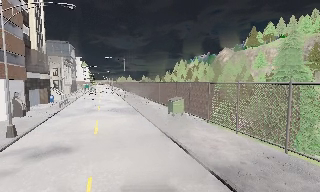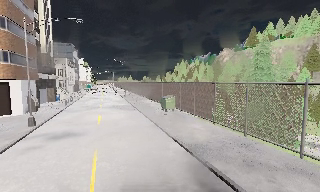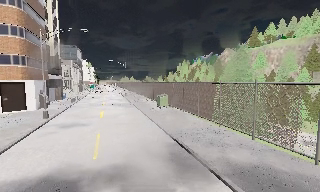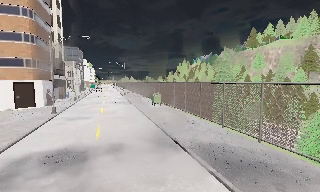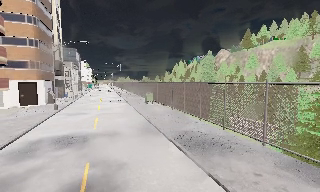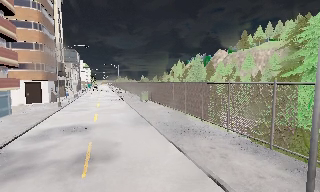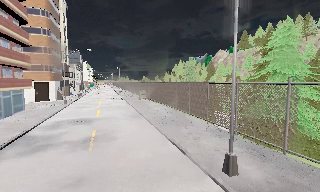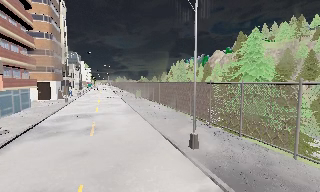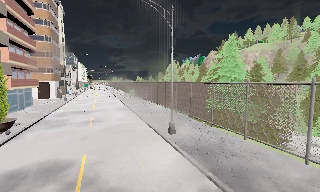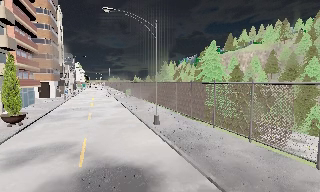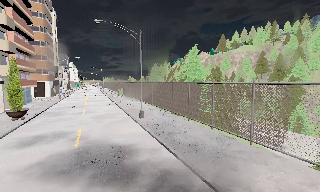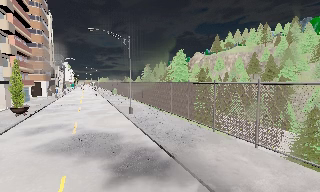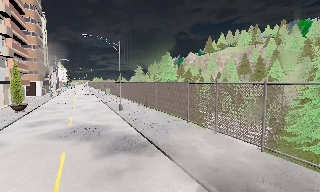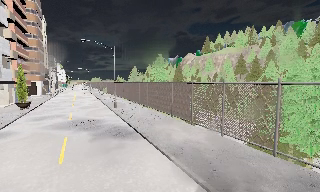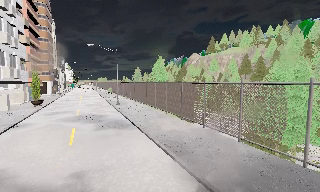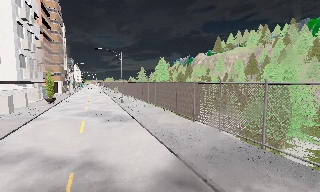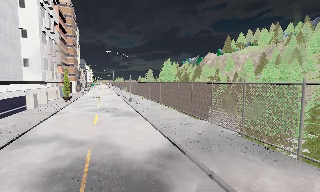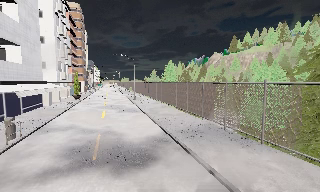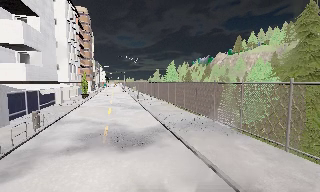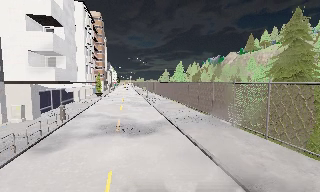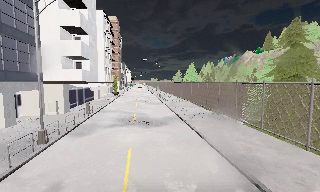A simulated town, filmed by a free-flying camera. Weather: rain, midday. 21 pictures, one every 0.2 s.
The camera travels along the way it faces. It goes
backward.
0.0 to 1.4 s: The camera travels backward, about 16 m, so what stands in front gets smaller.
1.4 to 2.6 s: The camera travels backward and to its right, about 13 m, so what stands in front gets smaller.
2.6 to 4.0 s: The camera pans to its left, which is counterclockwise from overhead, by about 20 degrees. It travels backward, about 14 m, so what stands in front gets smaller.
The film runs backward here.
